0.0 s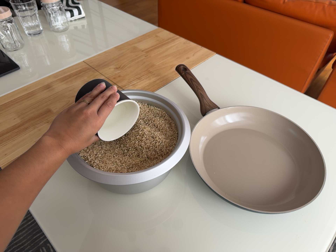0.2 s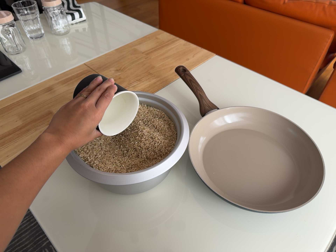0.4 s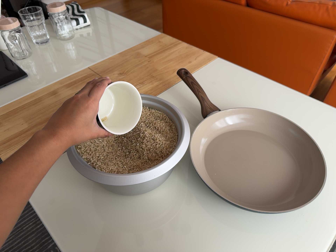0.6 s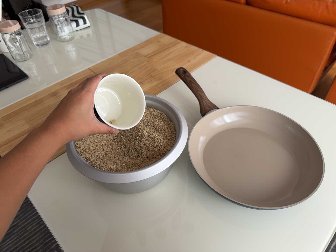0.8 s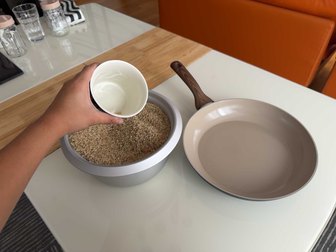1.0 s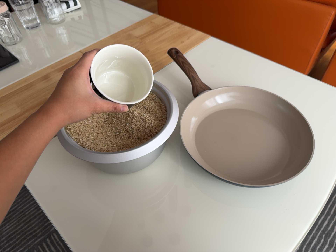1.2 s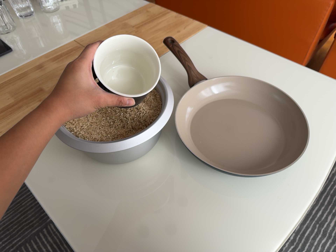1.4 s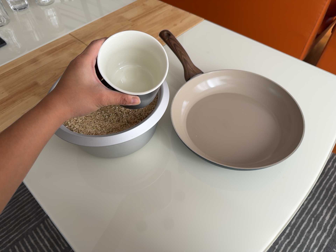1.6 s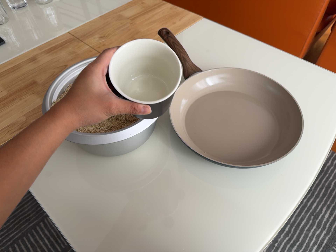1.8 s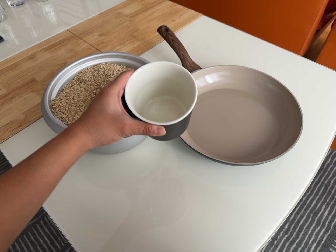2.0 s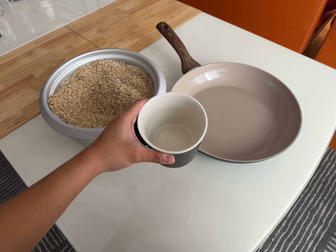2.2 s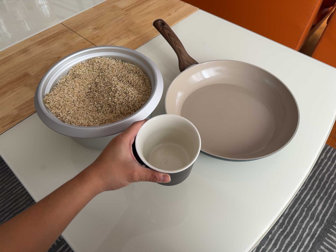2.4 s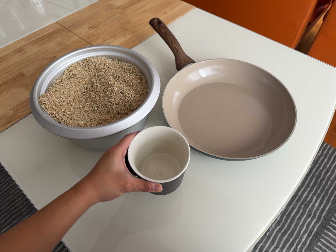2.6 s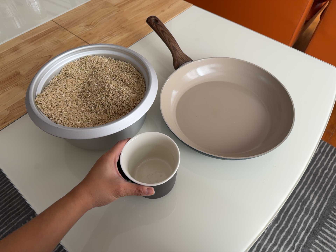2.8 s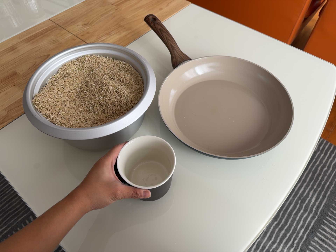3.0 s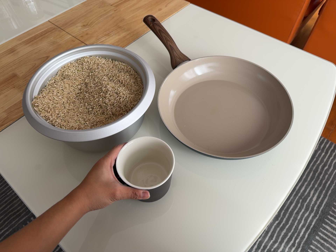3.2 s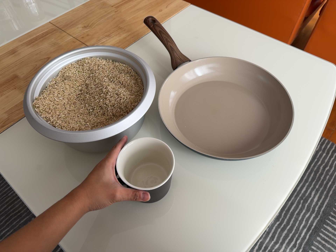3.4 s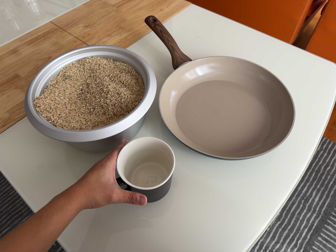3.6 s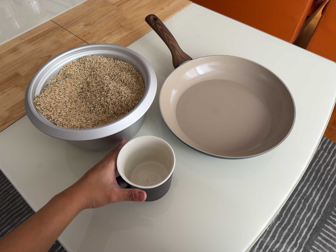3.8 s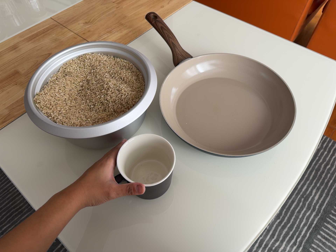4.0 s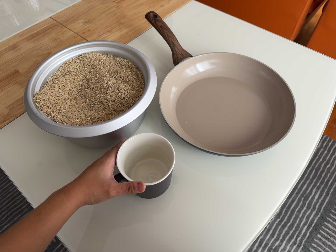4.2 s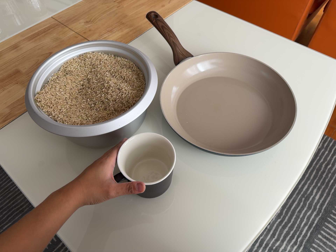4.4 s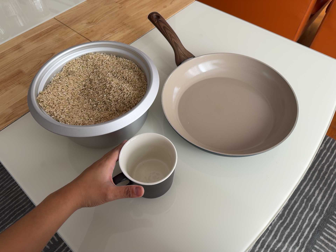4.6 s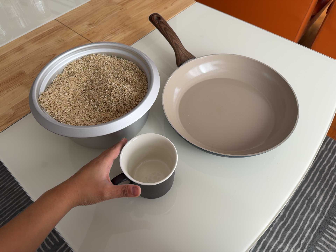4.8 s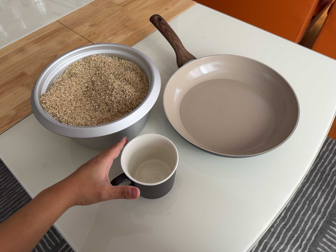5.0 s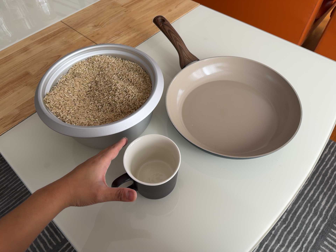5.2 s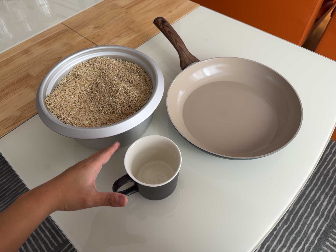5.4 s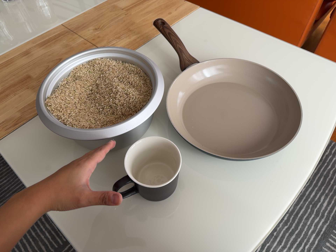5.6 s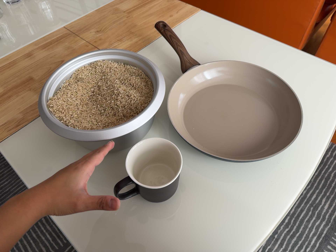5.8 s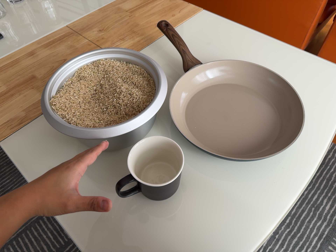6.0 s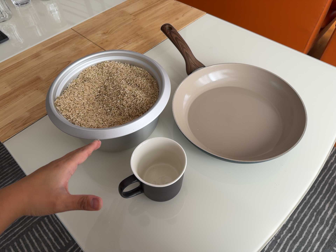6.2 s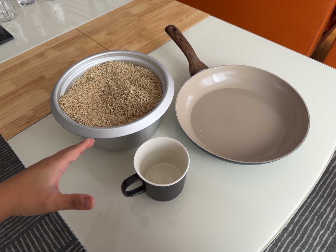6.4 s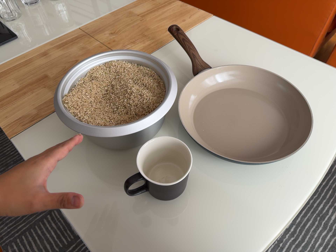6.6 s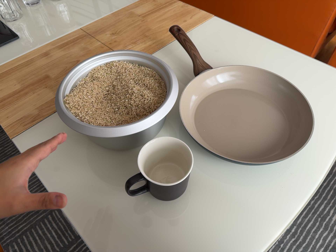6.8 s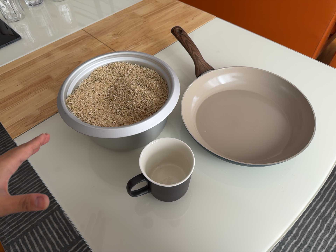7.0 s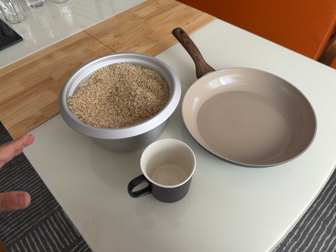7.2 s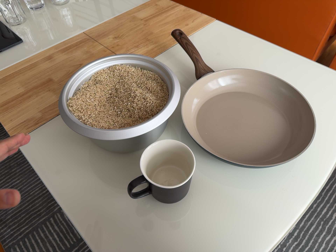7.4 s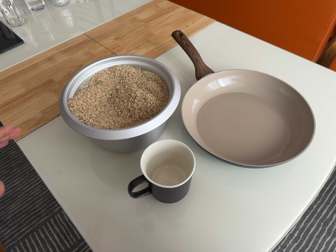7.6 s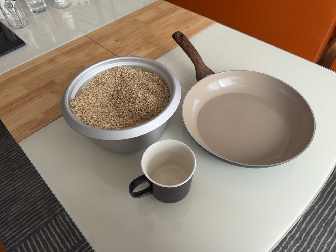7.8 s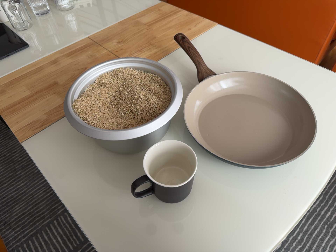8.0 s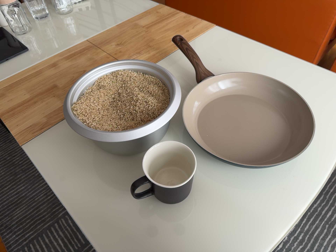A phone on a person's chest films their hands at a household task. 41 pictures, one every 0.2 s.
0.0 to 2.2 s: The camera travels to its right, about 6 cm, so close, fixed things drift to the left.
2.2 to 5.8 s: The camera shifts only a little, or ends up much as it began.
5.8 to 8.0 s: The camera shifts only a little, or ends up much as it began.
The film runs backward here.
